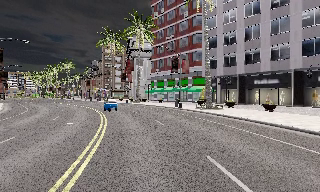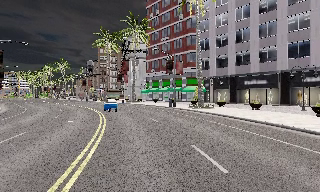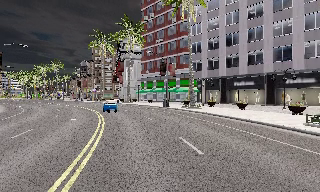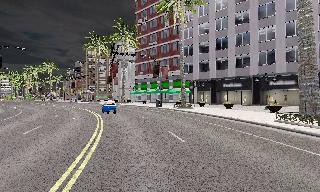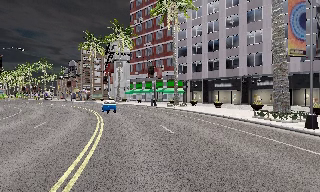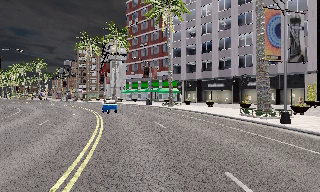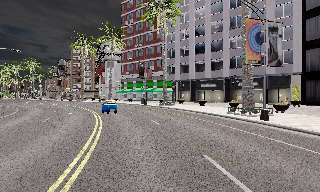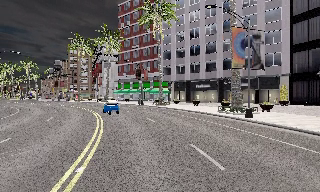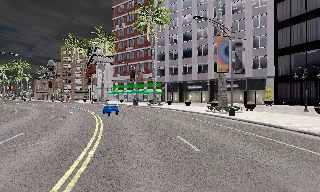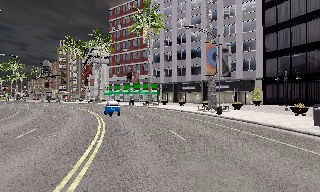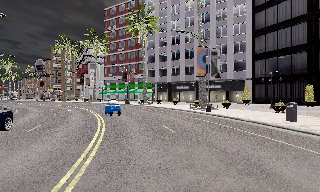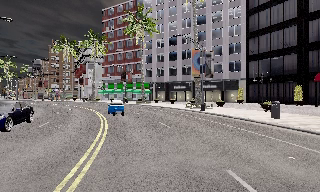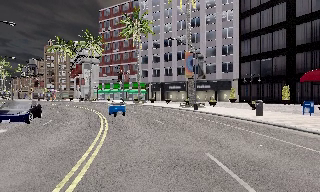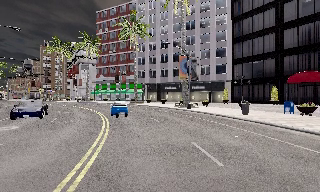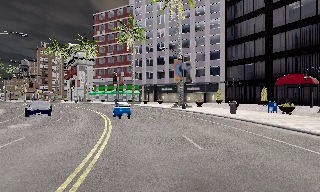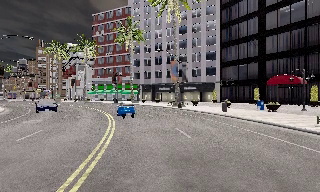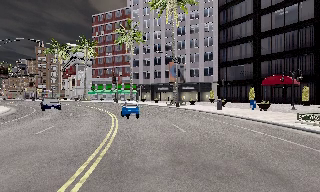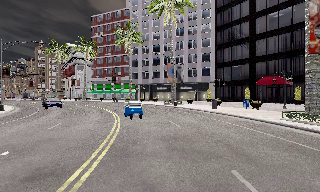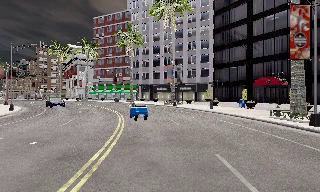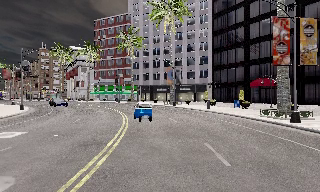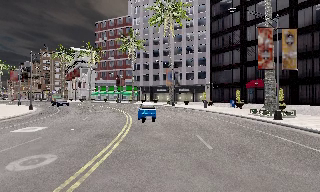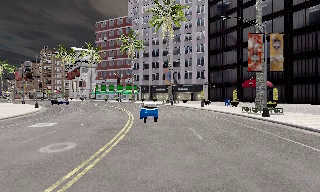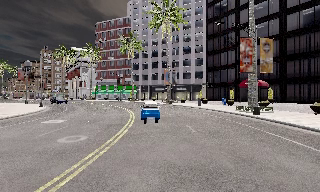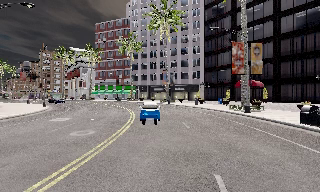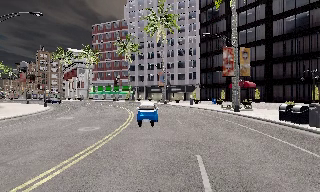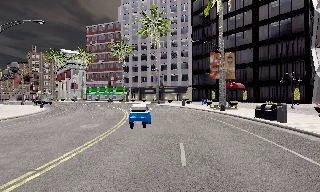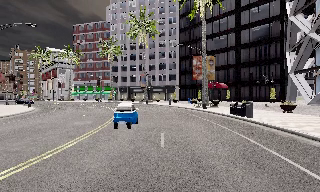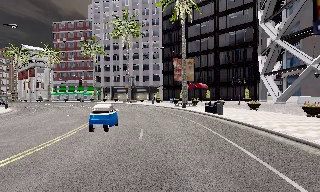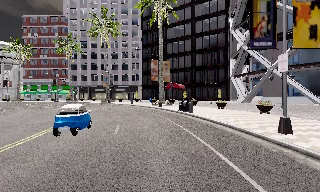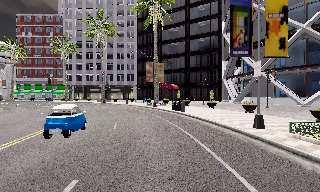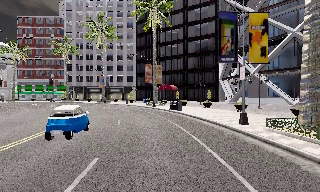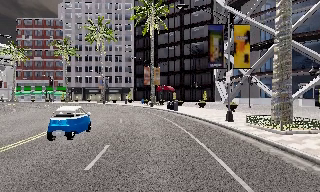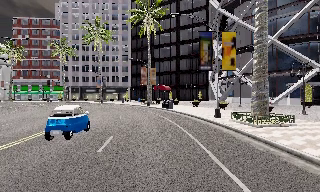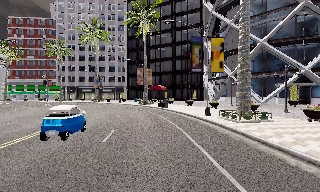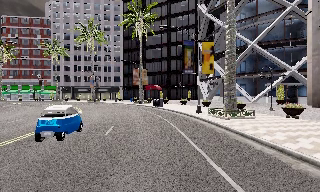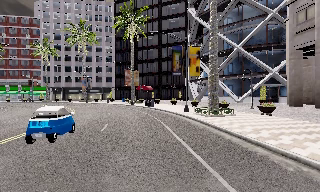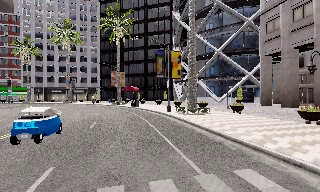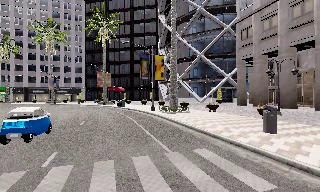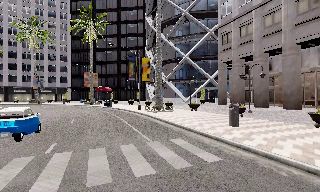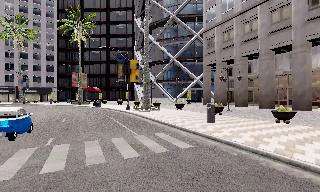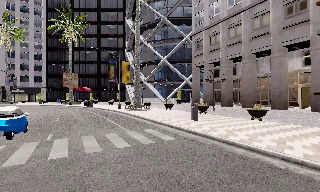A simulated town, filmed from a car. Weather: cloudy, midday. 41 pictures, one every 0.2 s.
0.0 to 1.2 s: The camera pans to its right, which is clockwise from overhead, by about 10 degrees. It travels backward, about 7 m, so what stands in front gets smaller.
1.2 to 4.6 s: The scene slides to the left, as the camera pans about 15 degrees to its right. It travels backward, about 20 m, so what stands in front gets smaller.
4.6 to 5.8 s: The camera pans to its right, which is clockwise from overhead, by about 20 degrees. It travels backward, about 7 m, so what stands in front gets smaller.
5.8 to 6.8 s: The camera travels backward, about 6 m, so what stands in front gets smaller.
6.8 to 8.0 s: The camera swings to its right by about 25 degrees, and the scene slides to the left. It travels backward, about 7 m, so what stands in front gets smaller.
The film runs backward here.
